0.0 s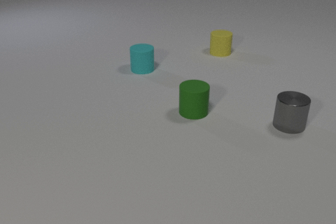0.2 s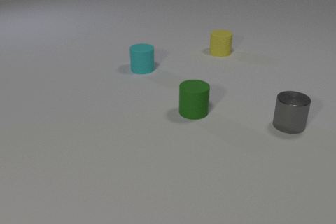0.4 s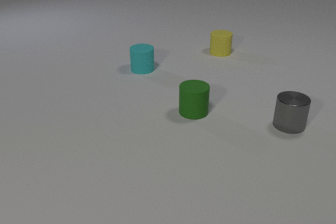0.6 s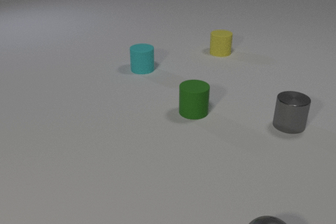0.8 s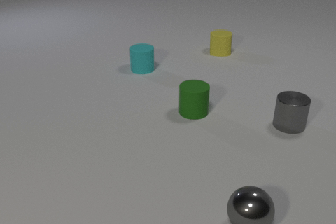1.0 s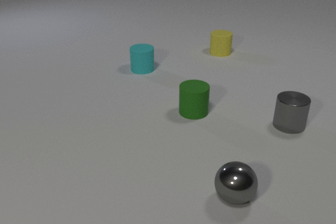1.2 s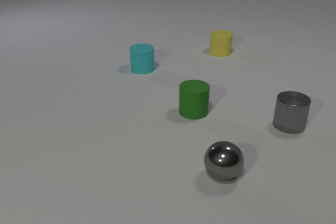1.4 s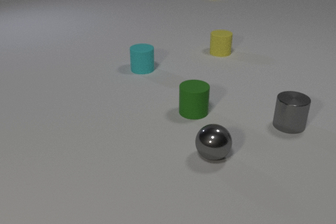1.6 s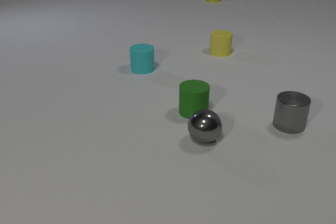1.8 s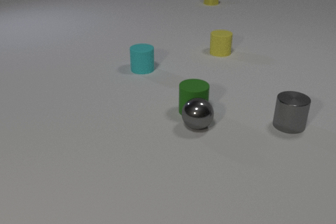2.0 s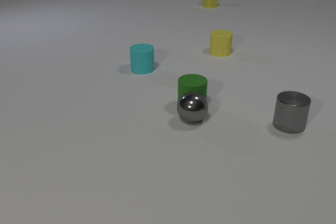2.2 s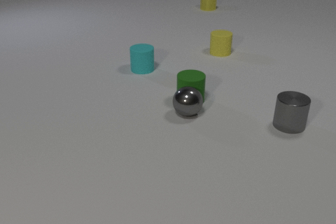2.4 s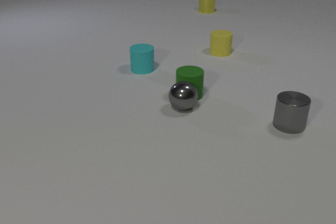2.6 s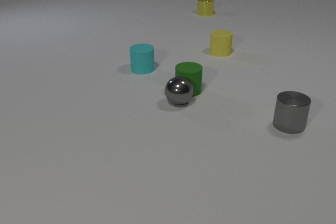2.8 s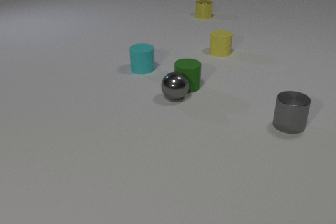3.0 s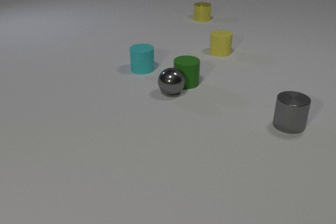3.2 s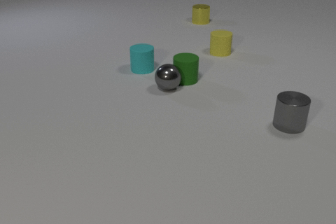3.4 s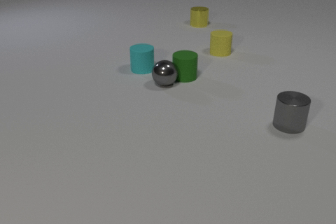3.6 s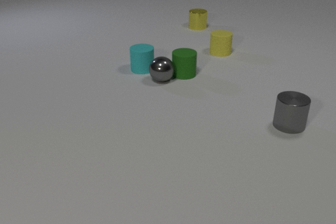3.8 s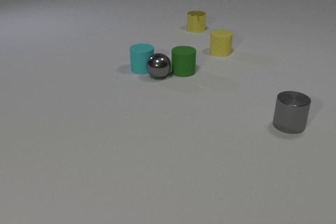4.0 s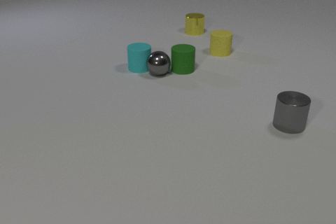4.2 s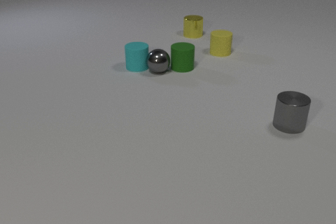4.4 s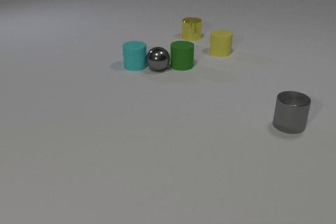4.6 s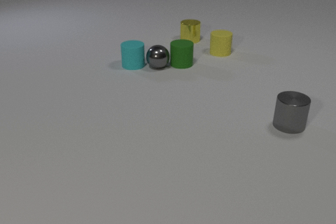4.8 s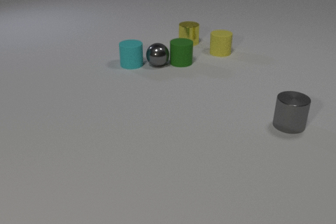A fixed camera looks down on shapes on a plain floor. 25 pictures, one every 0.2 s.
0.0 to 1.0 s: The gray metal sphere comes in at the bottom edge, rolls away from the camera and to the left.
1.0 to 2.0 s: The gray metal sphere rolls away from the camera. The green rubber cylinder slides away from the camera. The yellow metal cylinder comes in at the top edge, slides toward the camera. The gray metal sphere and the green rubber cylinder collide.
2.0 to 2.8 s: The gray metal sphere rolls away from the camera. The green rubber cylinder slides away from the camera. The yellow metal cylinder slides toward the camera.
2.8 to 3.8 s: The gray metal sphere rolls away from the camera. The green rubber cylinder slides away from the camera. The yellow metal cylinder slides toward the camera. The gray metal sphere and the cyan rubber cylinder collide.
3.8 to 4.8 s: The gray metal sphere rolls away from the camera. The green rubber cylinder slides away from the camera. The cyan rubber cylinder slides away from the camera and to the left. The yellow metal cylinder slides toward the camera.
What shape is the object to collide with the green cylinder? sphere.
How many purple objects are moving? 0.
How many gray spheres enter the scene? 1.
